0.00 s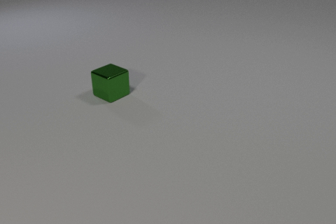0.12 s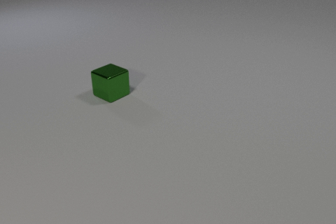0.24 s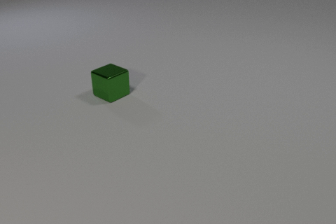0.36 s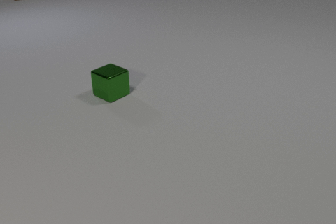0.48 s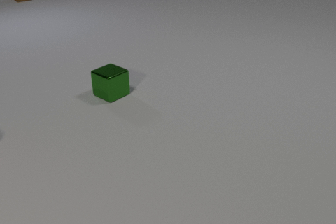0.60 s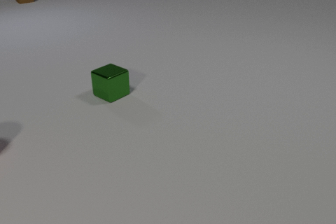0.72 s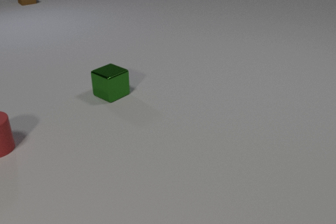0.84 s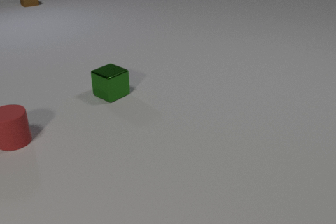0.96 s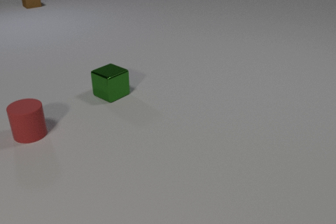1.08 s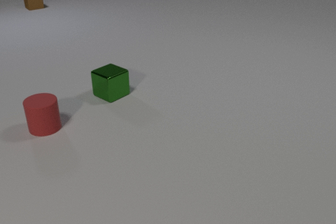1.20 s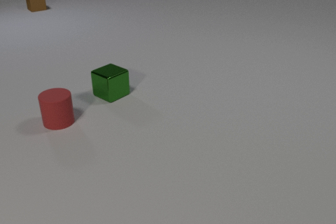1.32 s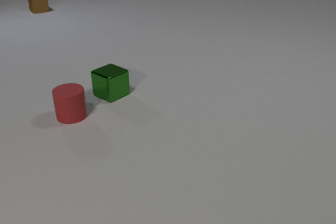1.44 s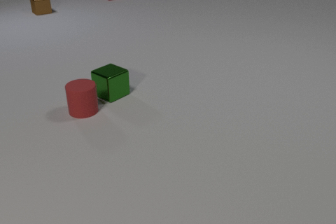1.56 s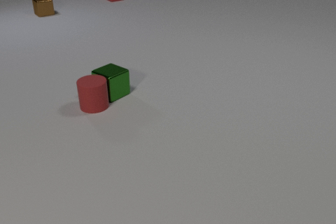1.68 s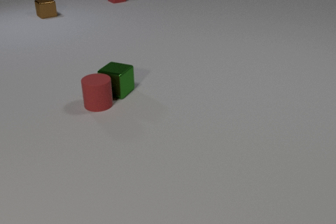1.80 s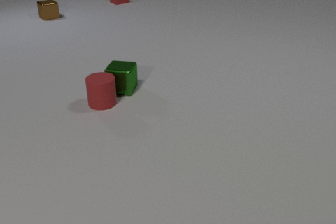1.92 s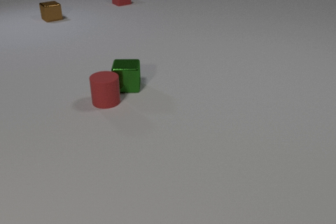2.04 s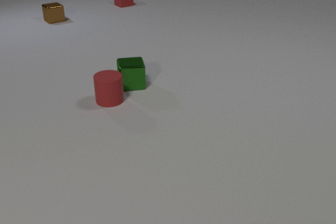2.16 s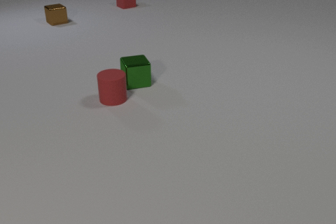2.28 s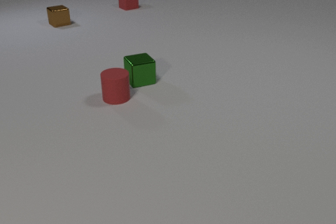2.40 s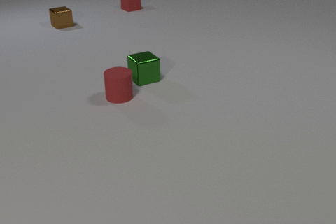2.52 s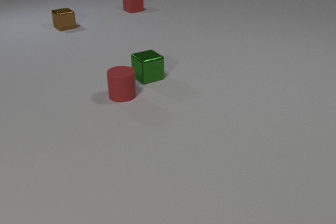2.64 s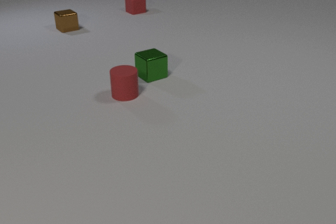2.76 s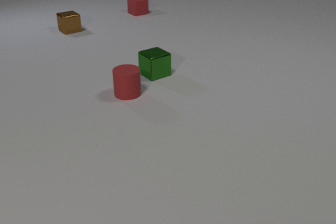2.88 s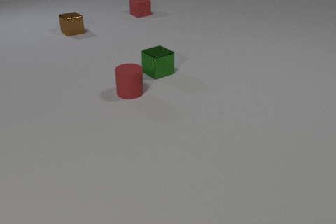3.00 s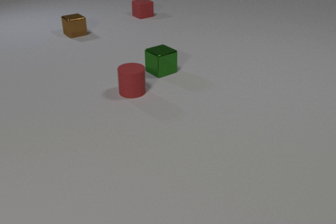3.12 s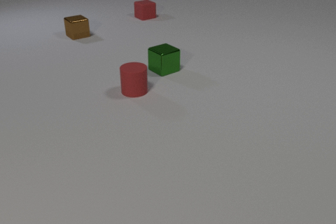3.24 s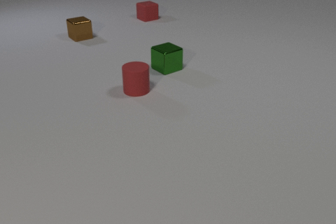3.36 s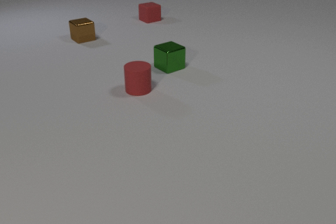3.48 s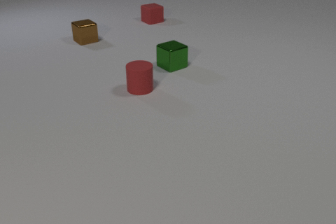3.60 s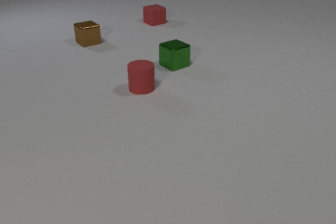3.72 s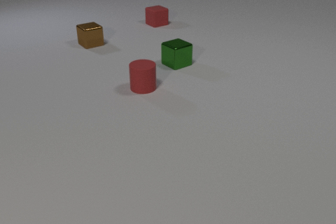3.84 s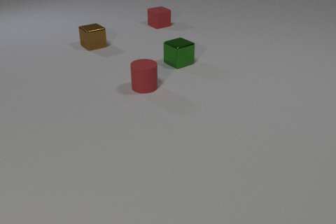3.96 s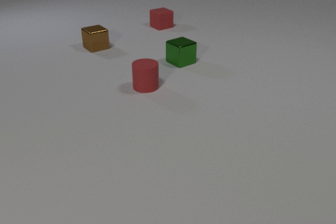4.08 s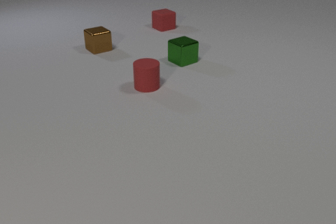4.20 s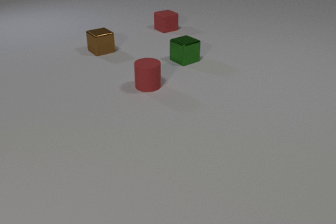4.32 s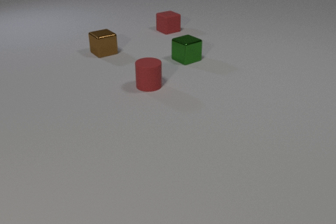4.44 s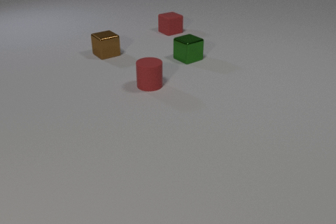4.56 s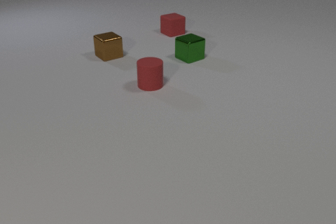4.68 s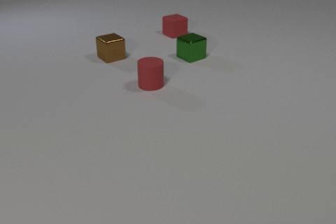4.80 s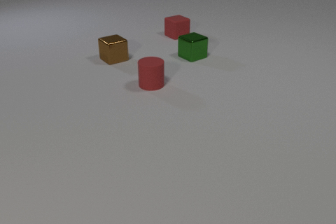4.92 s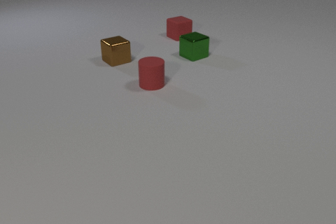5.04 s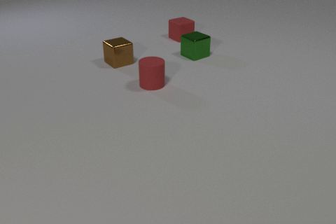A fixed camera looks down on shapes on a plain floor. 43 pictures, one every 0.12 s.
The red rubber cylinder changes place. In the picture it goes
to the right.
The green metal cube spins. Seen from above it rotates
counterclockwise.
0.00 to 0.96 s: The red rubber cylinder comes in at the left edge, slides to the right and away from the camera. The brown metal cube comes in at the top edge, slides toward the camera.
0.96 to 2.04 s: The red rubber cylinder slides to the right and away from the camera. The green metal cube slides to the right and away from the camera, spins so that its near face slides to the right, counterclockwise seen from above. The brown metal cube slides toward the camera. The red rubber cube comes in at the top edge, slides toward the camera. The red rubber cylinder and the green metal cube collide.
2.04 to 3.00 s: The red rubber cylinder slides to the right and away from the camera. The green metal cube slides away from the camera and to the right, spins so that its near face slides to the right, counterclockwise seen from above. The brown metal cube slides toward the camera. The red rubber cube slides toward the camera and to the right.
3.00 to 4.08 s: The red rubber cylinder slides to the right and away from the camera. The green metal cube slides away from the camera and to the right. The brown metal cube slides toward the camera and to the right. The red rubber cube slides toward the camera and to the right.
4.08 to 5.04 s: The green metal cube slides away from the camera and to the right. The brown metal cube slides toward the camera and to the right. The red rubber cube slides toward the camera and to the right.
How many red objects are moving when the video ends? 2.
How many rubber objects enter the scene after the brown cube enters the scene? 2.
What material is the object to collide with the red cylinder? metal.
